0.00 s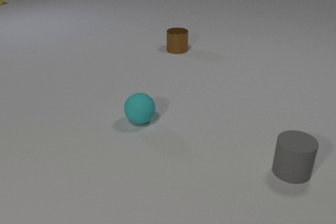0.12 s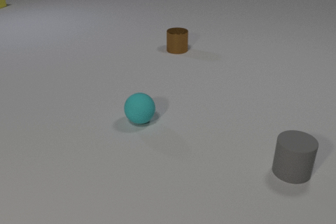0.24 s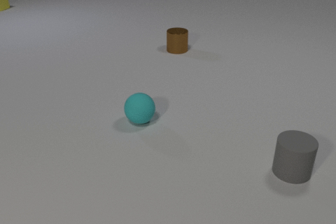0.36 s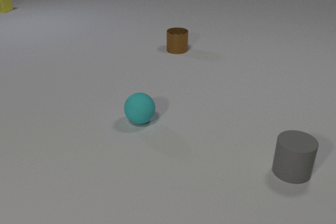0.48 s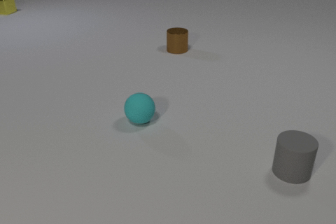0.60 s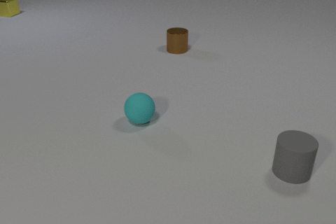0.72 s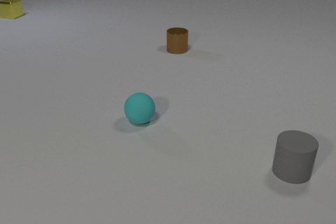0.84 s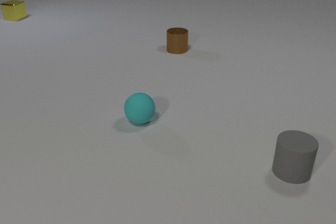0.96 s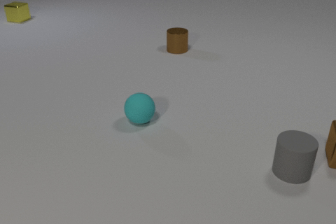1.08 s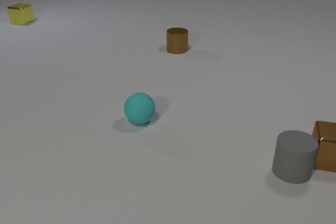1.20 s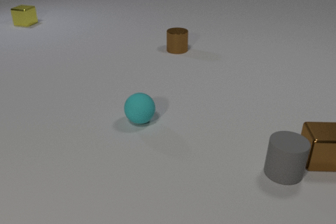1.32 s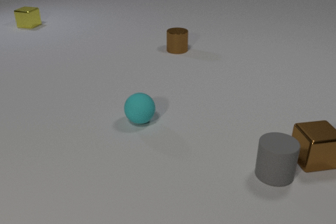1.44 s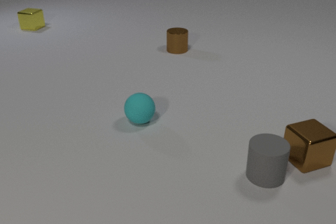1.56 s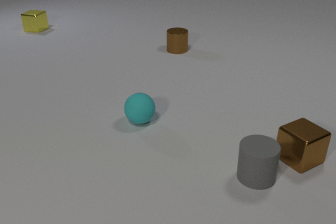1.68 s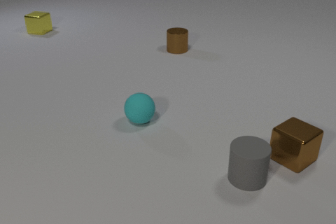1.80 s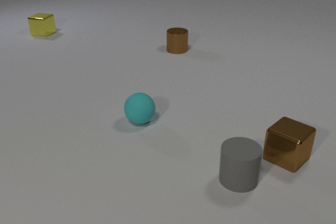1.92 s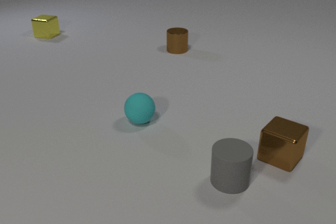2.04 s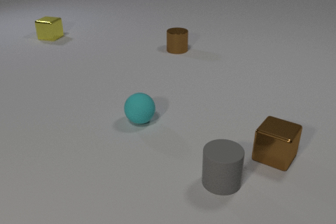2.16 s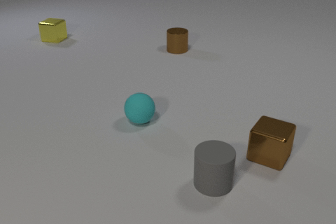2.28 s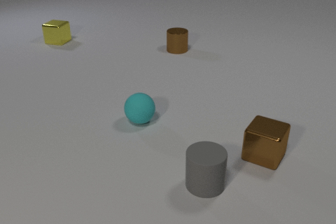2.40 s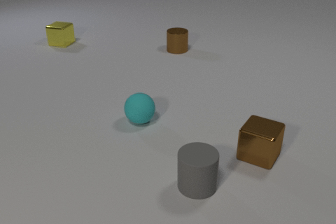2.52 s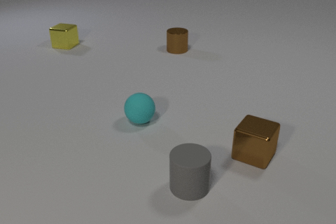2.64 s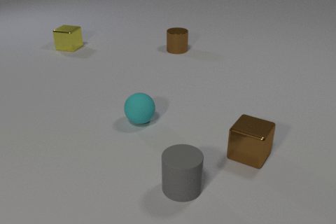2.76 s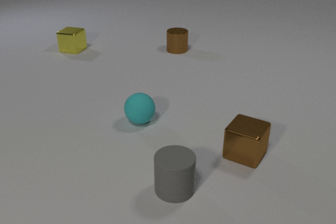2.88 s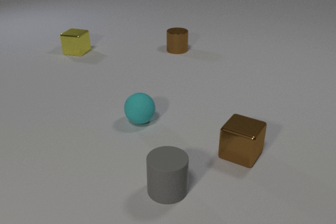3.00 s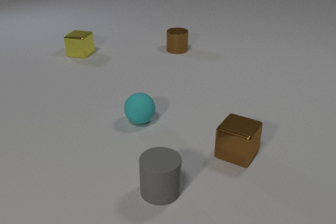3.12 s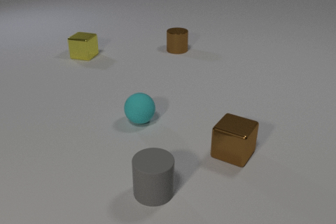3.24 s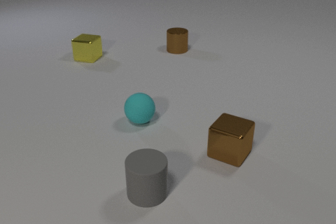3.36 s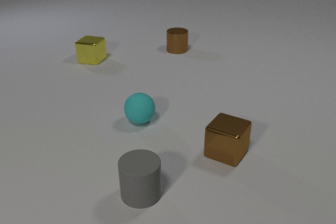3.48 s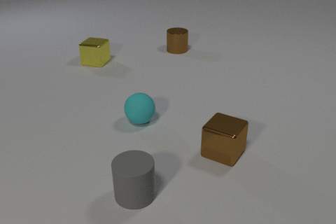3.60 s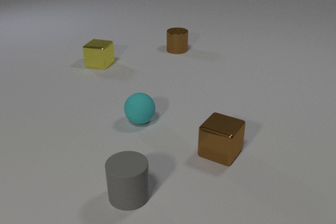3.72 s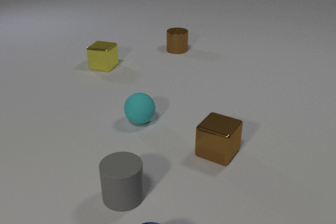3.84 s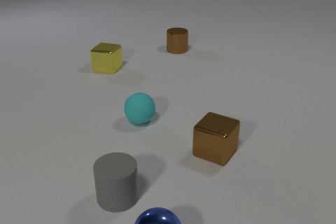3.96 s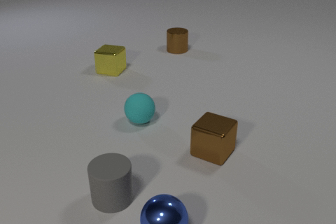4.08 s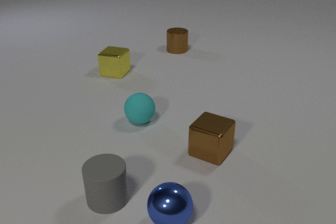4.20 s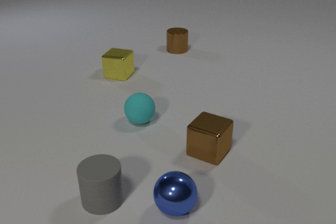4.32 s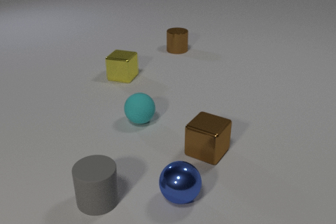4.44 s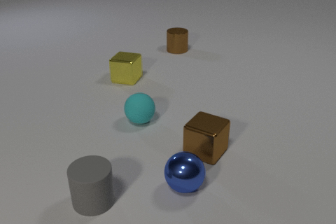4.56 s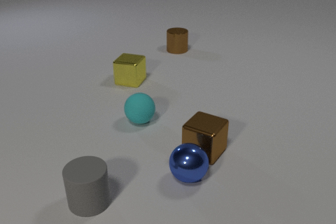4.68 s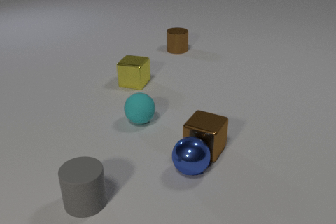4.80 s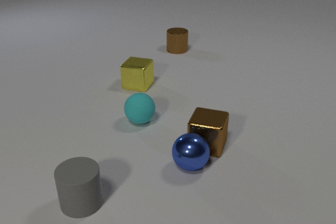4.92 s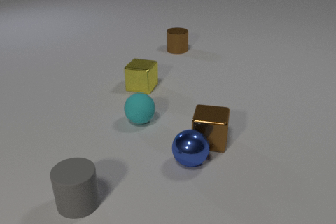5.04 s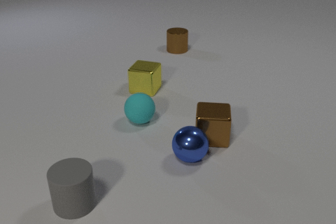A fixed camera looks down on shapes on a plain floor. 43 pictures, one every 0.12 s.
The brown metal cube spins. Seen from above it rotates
counterclockwise.
The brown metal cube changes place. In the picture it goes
to the left.
0.00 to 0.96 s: The brown metal cube comes in at the right edge. The yellow metal cube slides toward the camera.
0.96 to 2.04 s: The brown metal cube slides to the left, spins counterclockwise seen from above by about 75 degrees, its near face sliding to the right. The gray rubber cylinder slides to the left and toward the camera. The yellow metal cube slides toward the camera and to the right. The brown metal cube and the gray rubber cylinder collide.
2.04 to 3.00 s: The brown metal cube slides to the left. The gray rubber cylinder slides to the left. The yellow metal cube slides toward the camera and to the right.
3.00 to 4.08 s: The brown metal cube slides to the left. The gray rubber cylinder slides to the left. The blue metal sphere comes in at the bottom edge, rolls away from the camera. The yellow metal cube slides toward the camera and to the right.
4.08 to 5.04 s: The brown metal cube slides away from the camera, spins counterclockwise seen from above by about 30 degrees, its near face sliding to the right. The gray rubber cylinder slides to the left. The blue metal sphere rolls away from the camera. The yellow metal cube slides toward the camera and to the right. The brown metal cube and the blue metal sphere collide.
How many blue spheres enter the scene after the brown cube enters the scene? 1.
Are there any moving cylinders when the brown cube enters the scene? no.
How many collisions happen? 2.
